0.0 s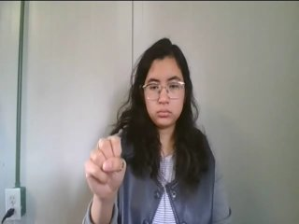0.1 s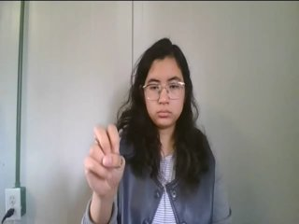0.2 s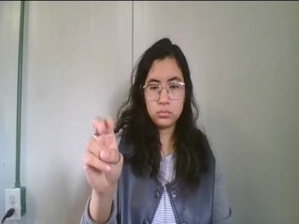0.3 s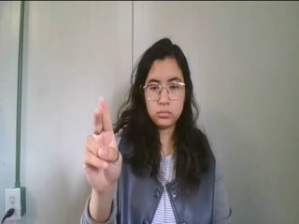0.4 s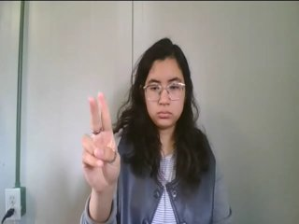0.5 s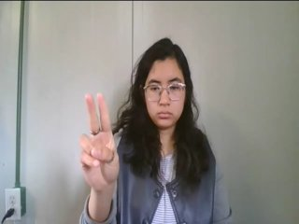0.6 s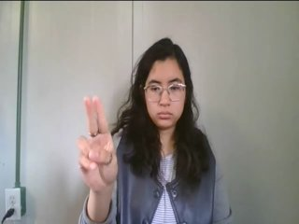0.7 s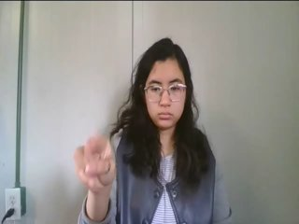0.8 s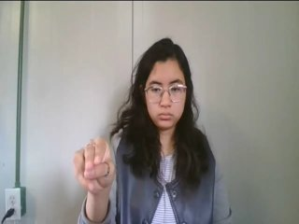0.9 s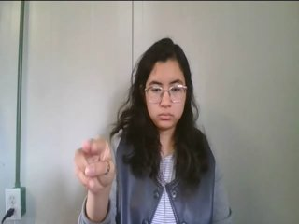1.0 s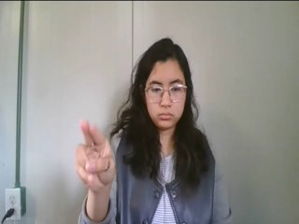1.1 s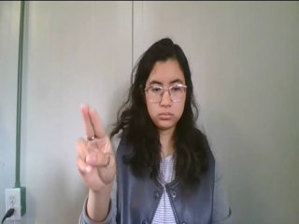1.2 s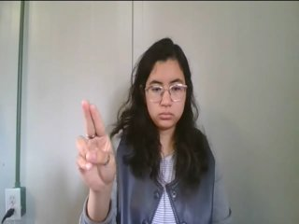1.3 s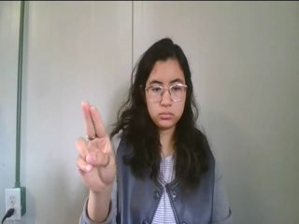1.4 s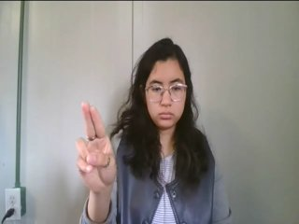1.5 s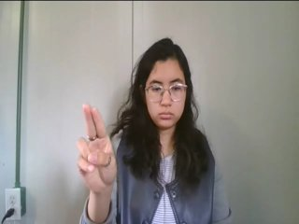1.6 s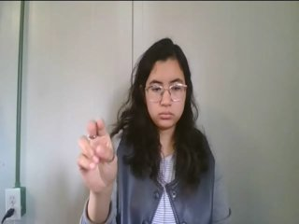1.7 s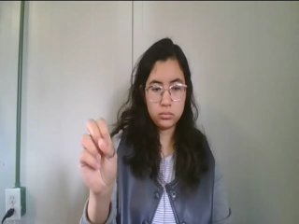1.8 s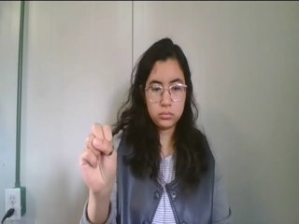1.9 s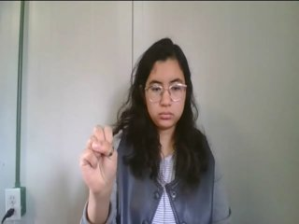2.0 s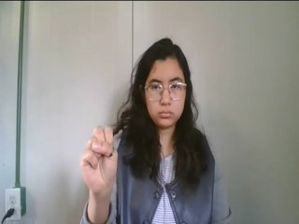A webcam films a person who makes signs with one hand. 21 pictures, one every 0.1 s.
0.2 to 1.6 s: Click with two fingers.
1.7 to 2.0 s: Non-gesture.
